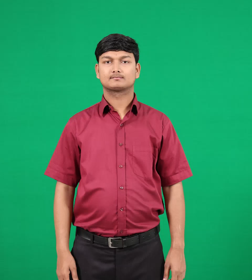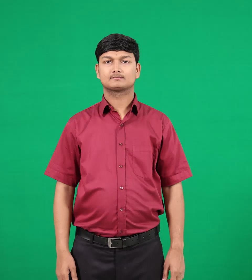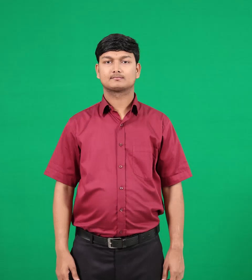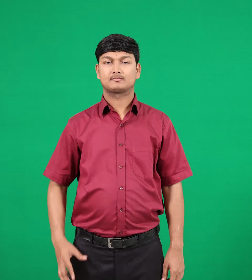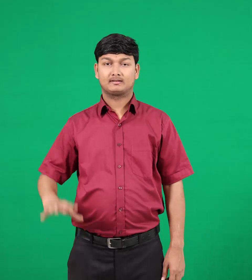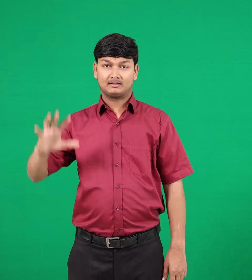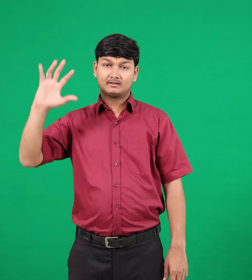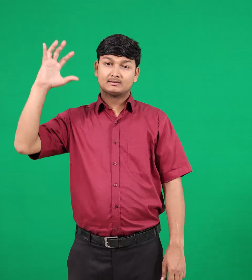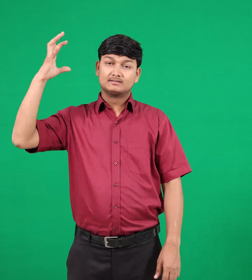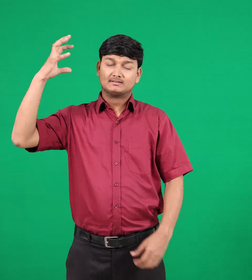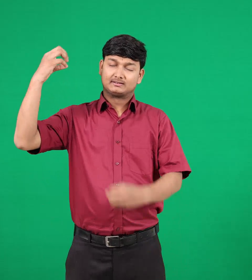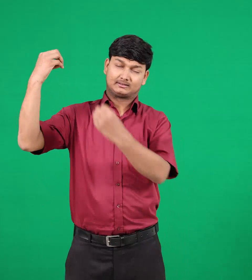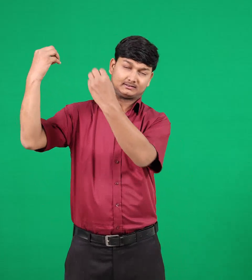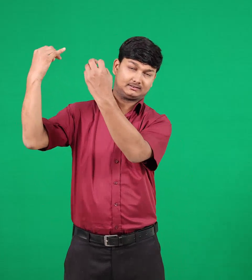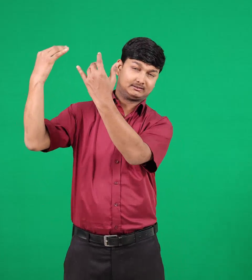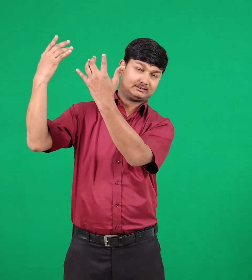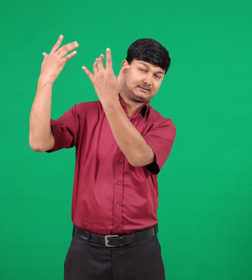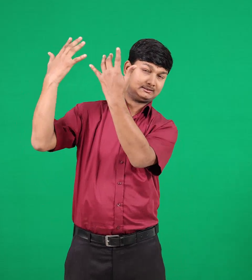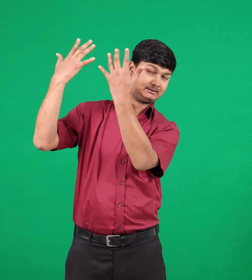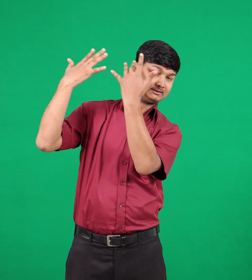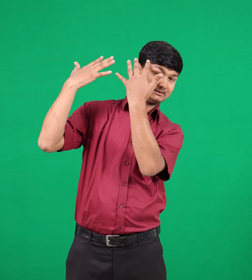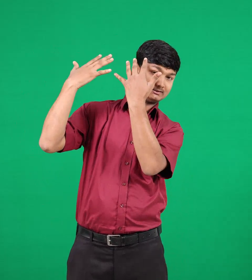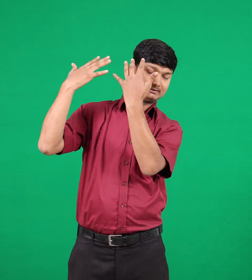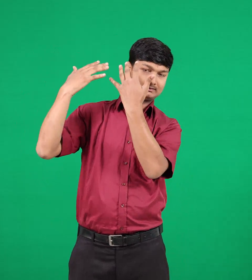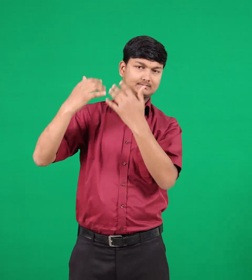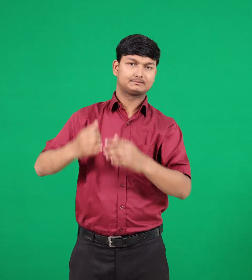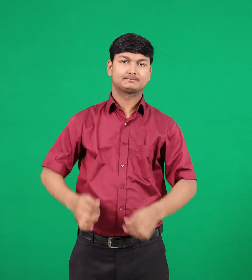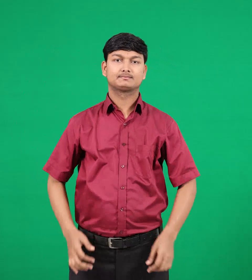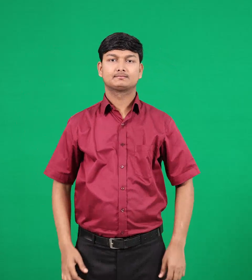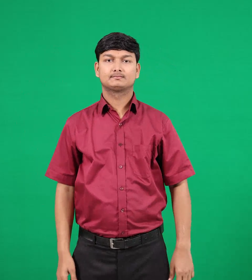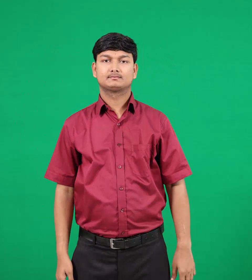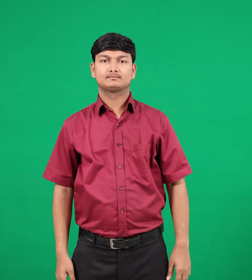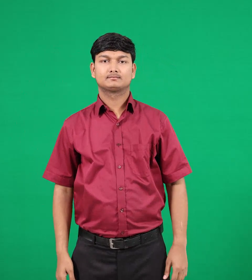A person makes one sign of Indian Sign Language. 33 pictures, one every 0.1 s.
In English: sunshine
